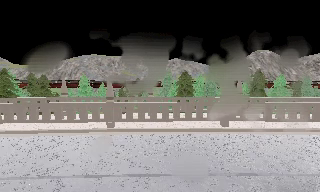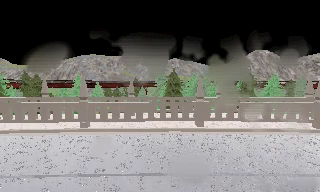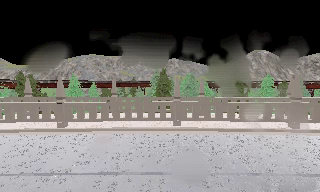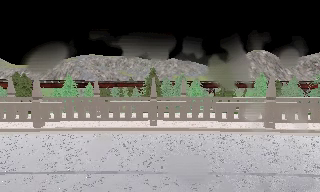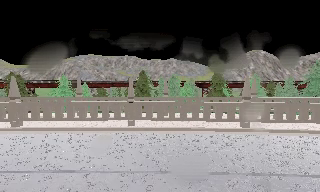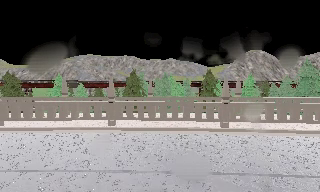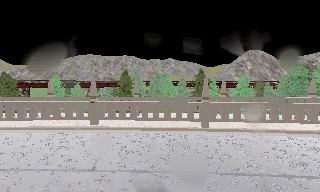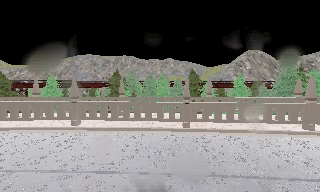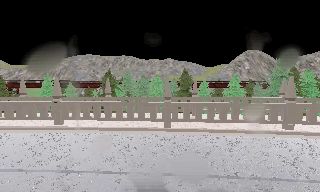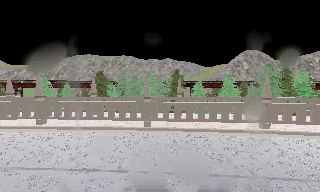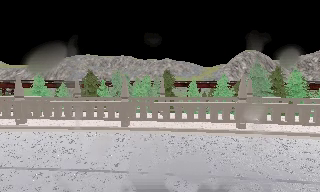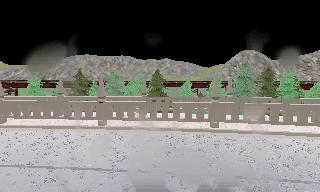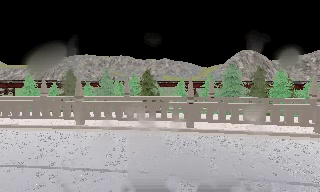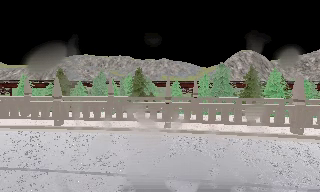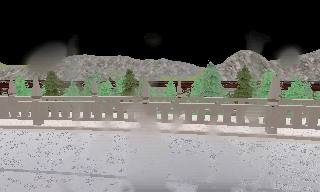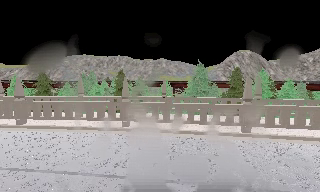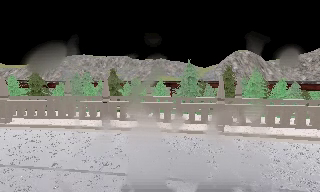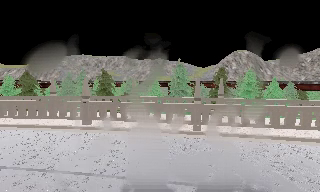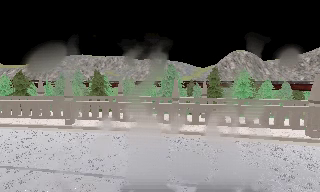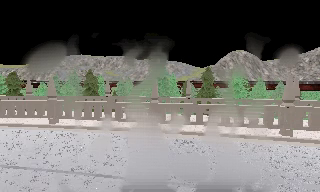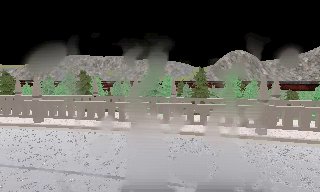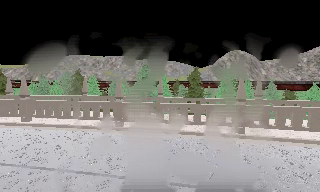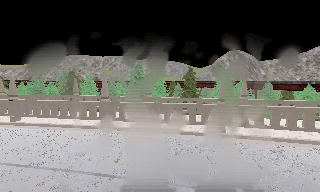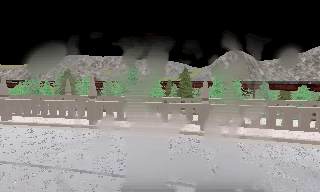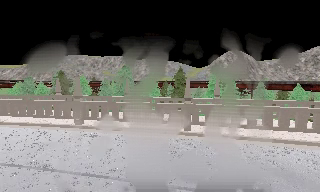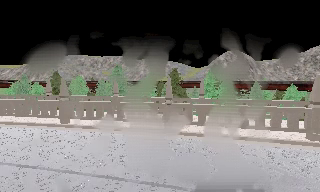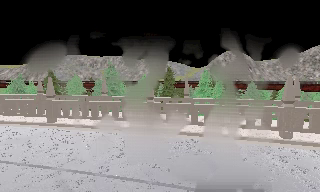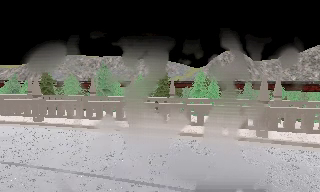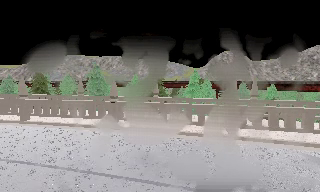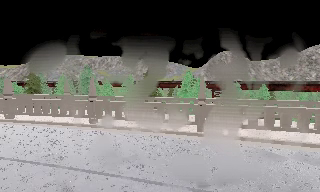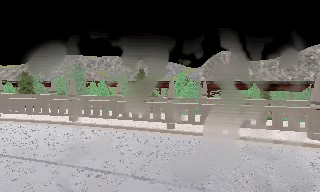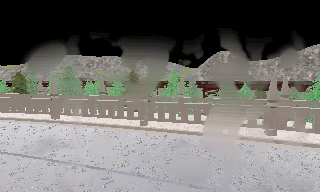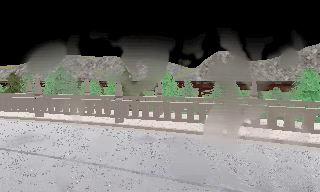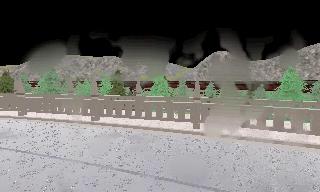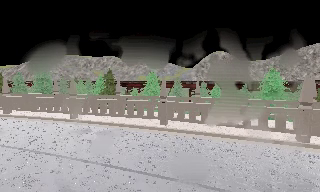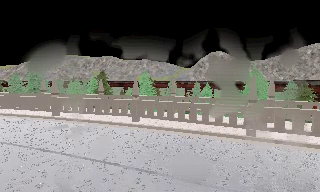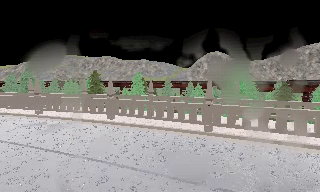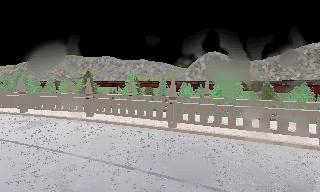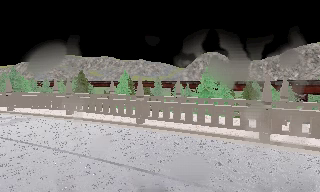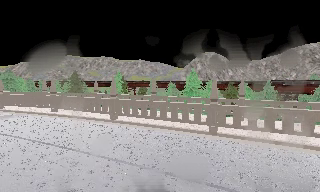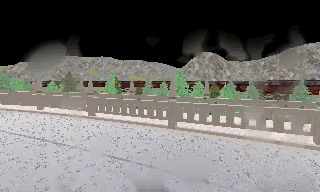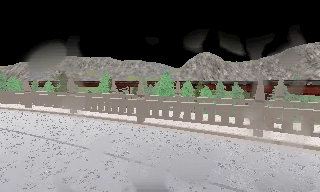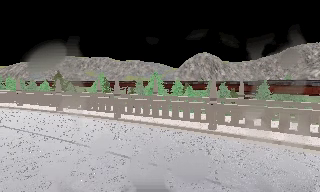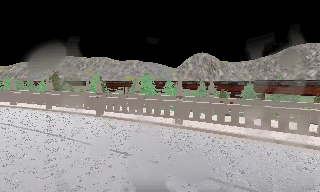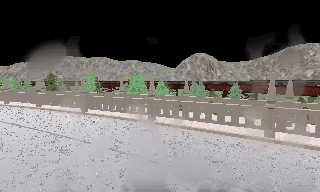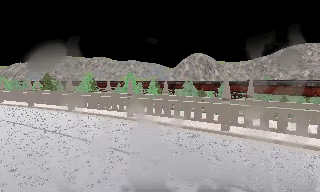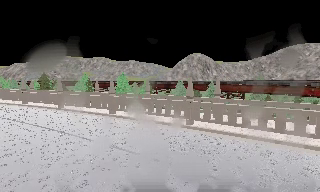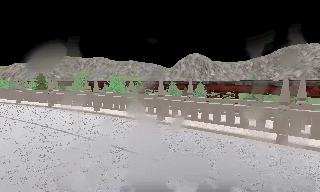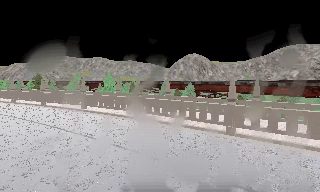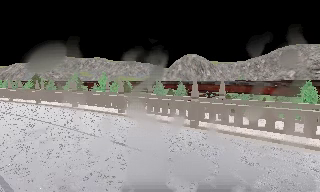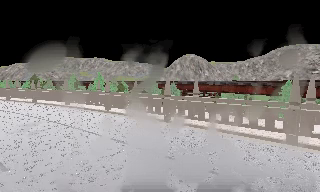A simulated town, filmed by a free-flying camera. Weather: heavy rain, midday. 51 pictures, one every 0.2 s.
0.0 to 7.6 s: The camera travels to its right, about 50 m, so close, fixed things drift to the left.
7.6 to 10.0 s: The camera travels to its right and backward, about 25 m, so close, fixed things drift to the left.
The film runs backward here.
